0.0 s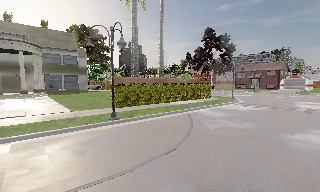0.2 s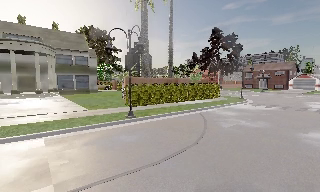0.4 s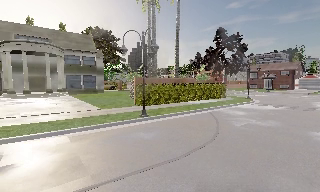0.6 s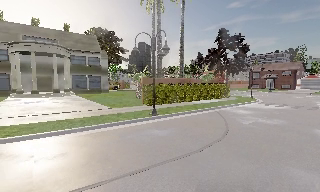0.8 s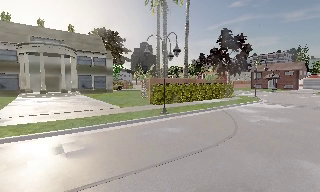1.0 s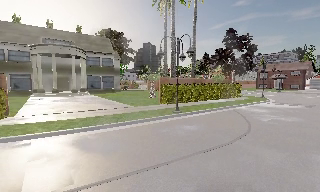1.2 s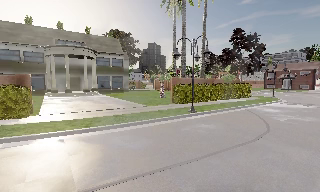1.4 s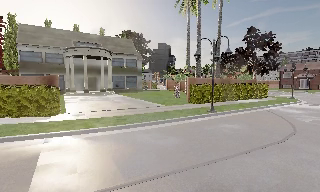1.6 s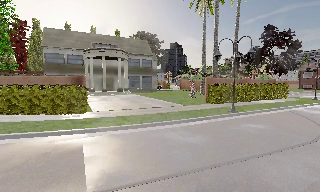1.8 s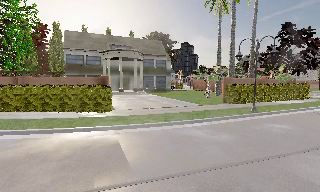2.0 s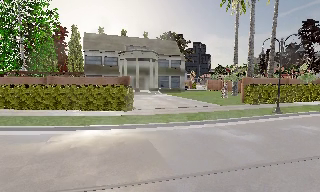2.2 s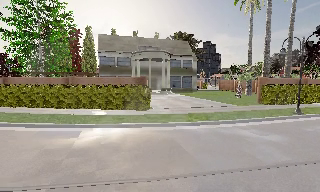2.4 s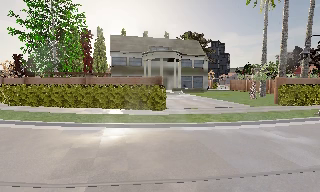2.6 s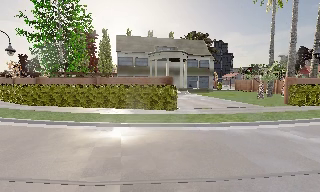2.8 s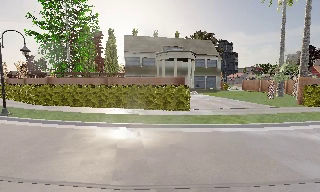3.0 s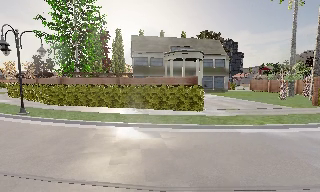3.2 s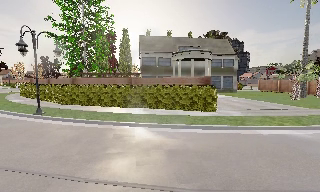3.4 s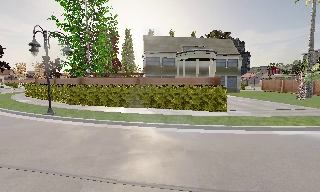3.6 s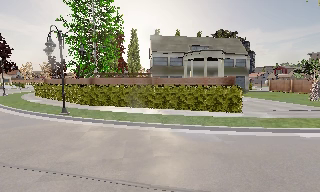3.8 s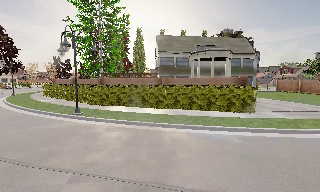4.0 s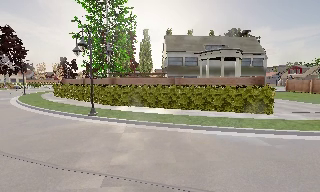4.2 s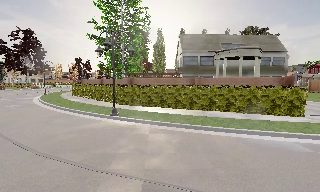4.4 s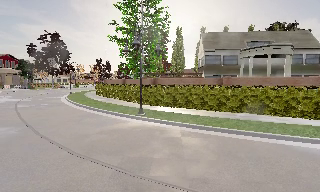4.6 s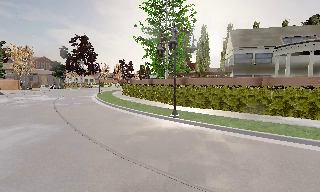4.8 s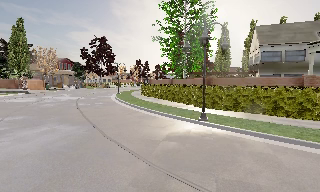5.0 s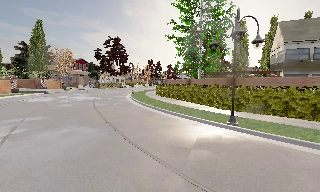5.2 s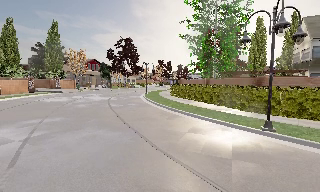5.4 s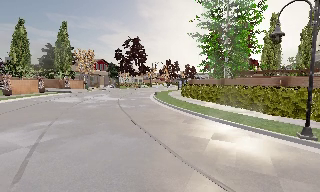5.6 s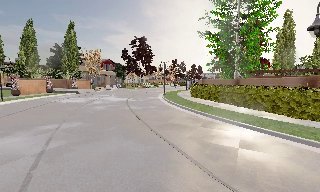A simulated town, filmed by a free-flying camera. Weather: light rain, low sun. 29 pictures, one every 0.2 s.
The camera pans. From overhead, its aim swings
counterclockwise.
The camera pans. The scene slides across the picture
to the right.
0.0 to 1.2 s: The camera travels to its left and backward, about 4 m, so close, fixed things drift to the right.
1.2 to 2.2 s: The scene slides to the right, as the camera pans about 20 degrees to its left. It travels to its left, about 3.5 m, so close, fixed things drift to the right.
2.2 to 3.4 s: The camera travels to its left, about 3.5 m, so close, fixed things drift to the right.
3.4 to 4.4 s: The camera pans to its left, which is counterclockwise from overhead, by about 15 degrees. It travels to its left, about 3.5 m, so close, fixed things drift to the right.
4.4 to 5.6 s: The camera pans to its left, which is counterclockwise from overhead, by about 25 degrees. It travels to its left and forward, about 5 m, so close, fixed things drift to the right.
The film runs forward here.
